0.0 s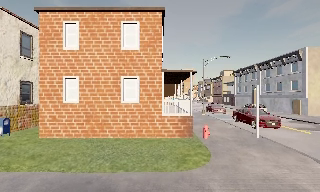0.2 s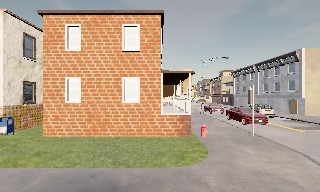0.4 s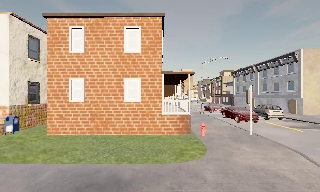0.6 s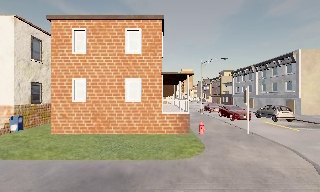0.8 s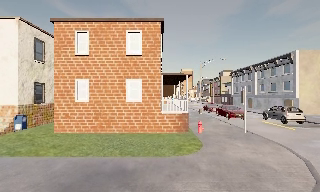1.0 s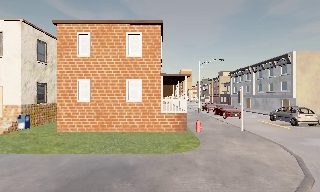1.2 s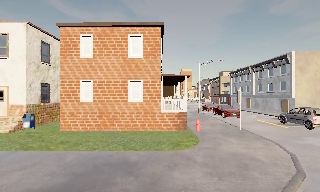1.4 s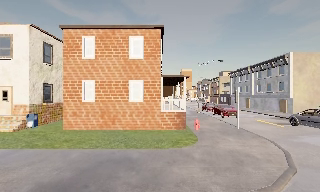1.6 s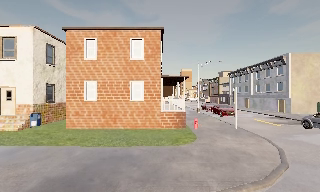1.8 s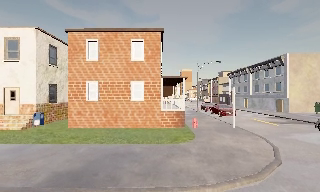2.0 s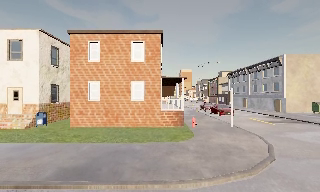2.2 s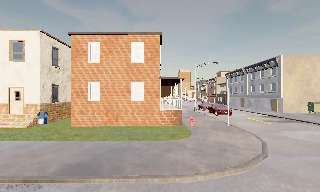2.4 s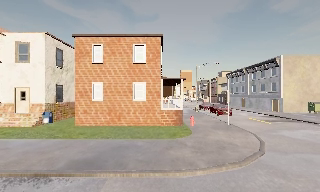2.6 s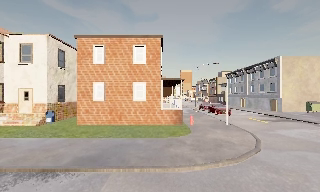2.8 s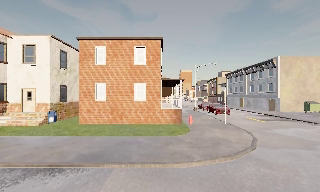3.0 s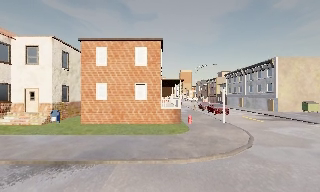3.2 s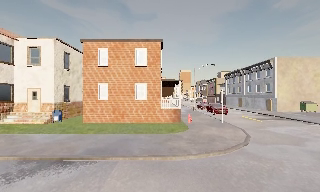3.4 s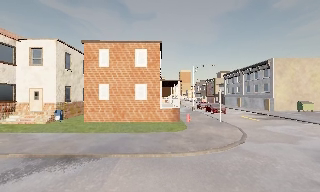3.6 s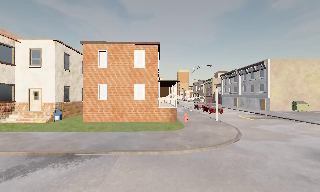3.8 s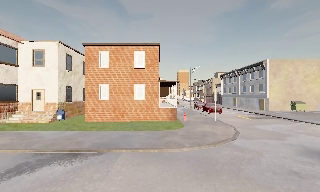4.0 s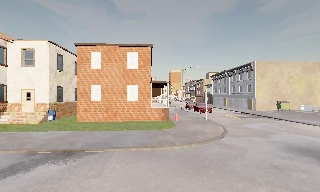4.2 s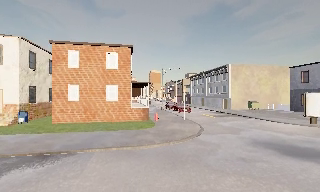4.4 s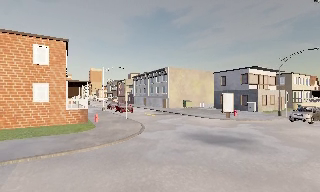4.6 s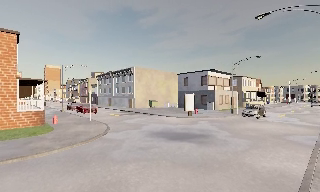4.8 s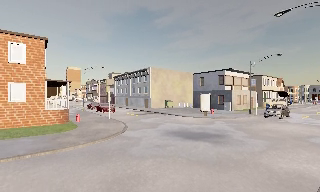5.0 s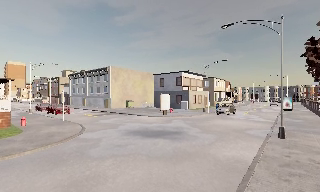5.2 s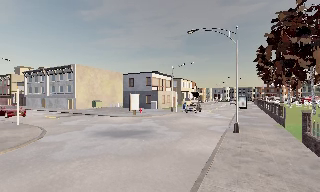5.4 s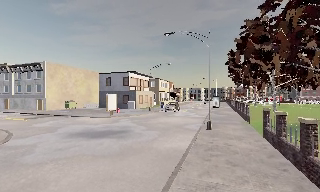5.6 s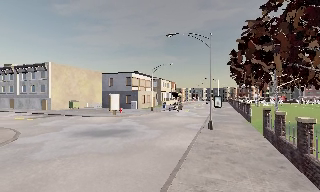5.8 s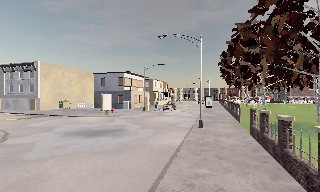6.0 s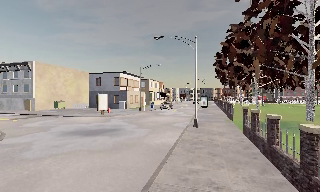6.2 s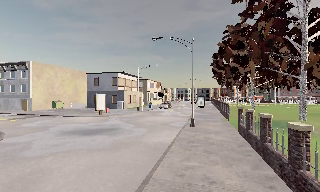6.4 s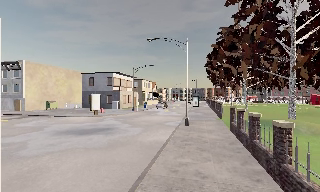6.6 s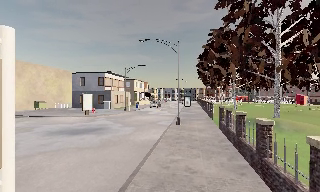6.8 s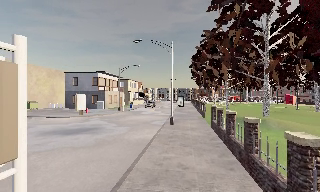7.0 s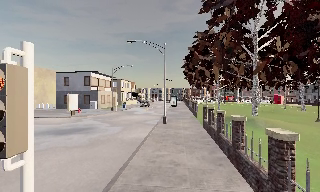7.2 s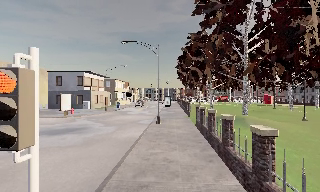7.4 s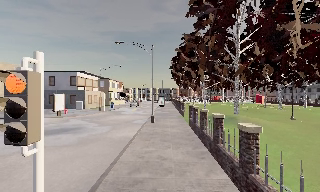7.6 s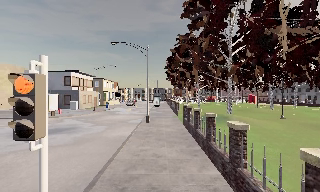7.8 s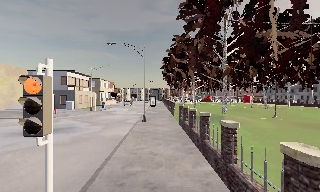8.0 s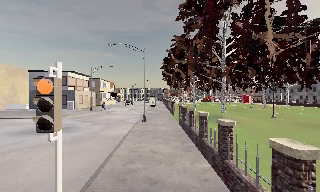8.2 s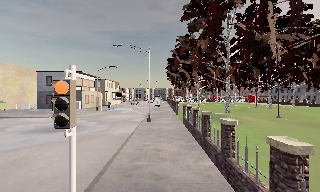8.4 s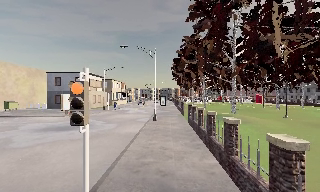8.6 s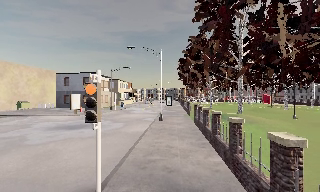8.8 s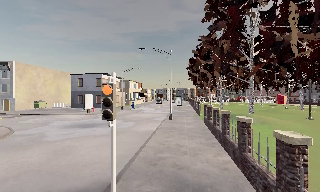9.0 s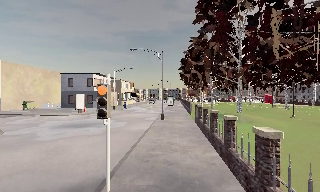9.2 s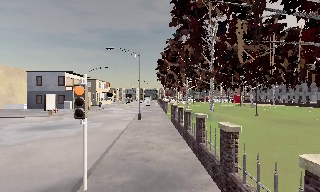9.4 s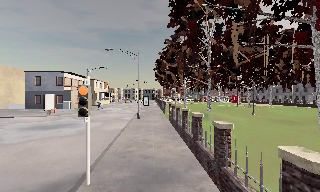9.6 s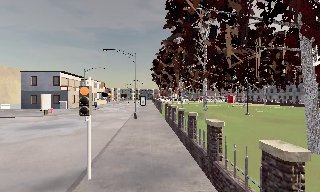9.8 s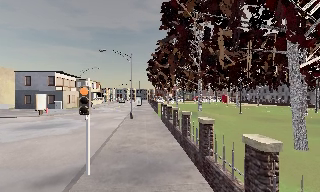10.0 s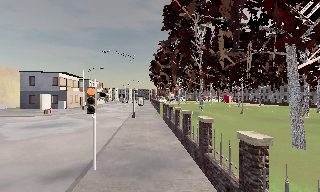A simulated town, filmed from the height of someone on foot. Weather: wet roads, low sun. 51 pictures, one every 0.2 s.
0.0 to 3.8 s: The camera travels backward, about 6 m, so what stands in front gets smaller.
3.8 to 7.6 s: The camera swings to its right by about 90 degrees, and the scene slides to the left. It travels backward, about 5 m.
7.6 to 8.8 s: The camera travels backward, about 1.5 m, so what stands in front gets smaller.
8.8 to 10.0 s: The scene slides to the left, as the camera pans about 15 degrees to its right. It travels backward, about 2 m, so what stands in front gets smaller.
The film runs backward here.
